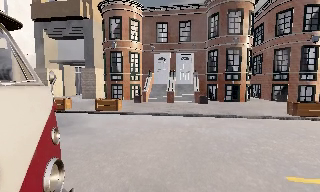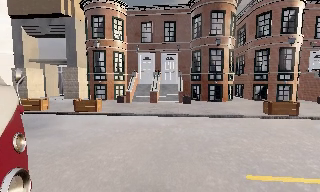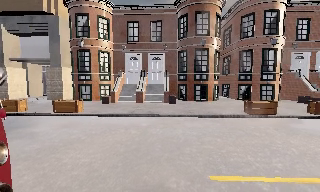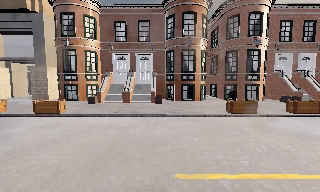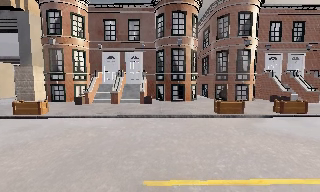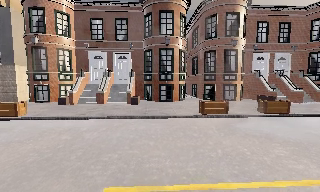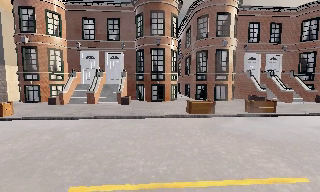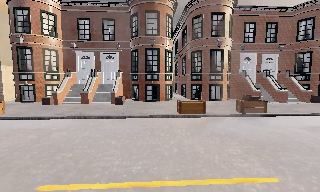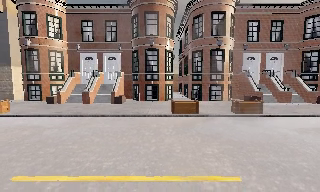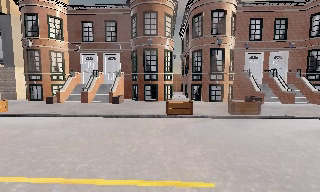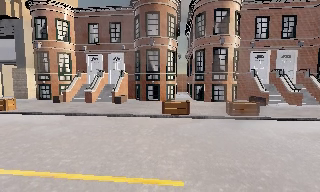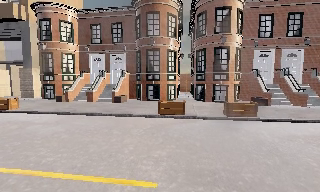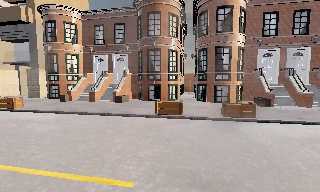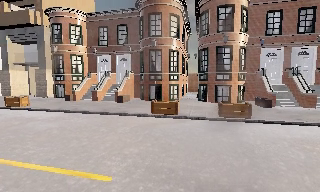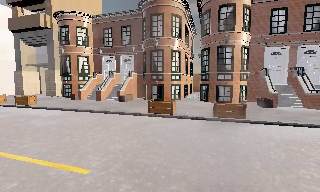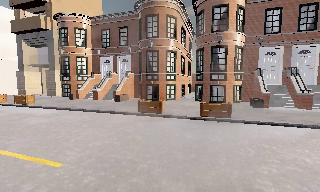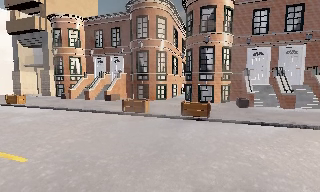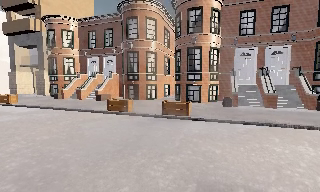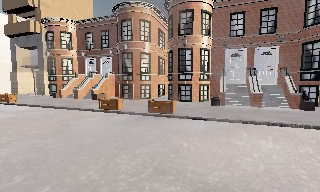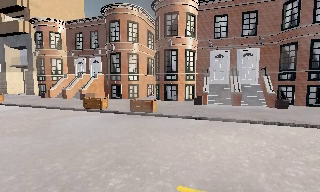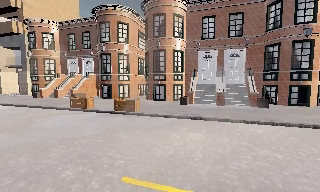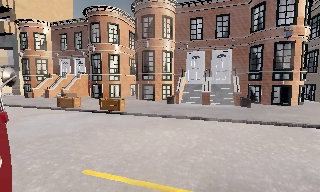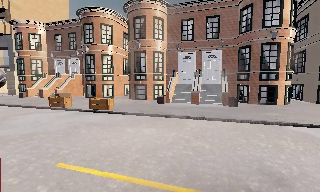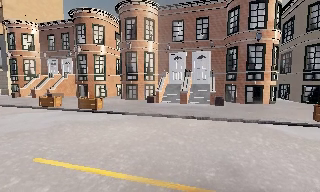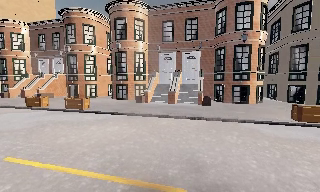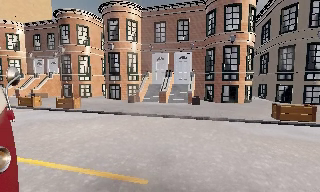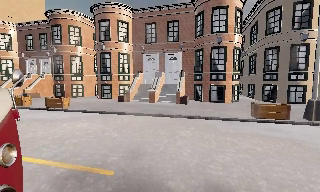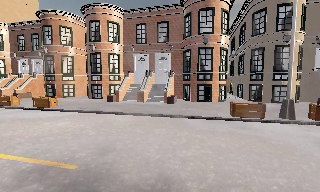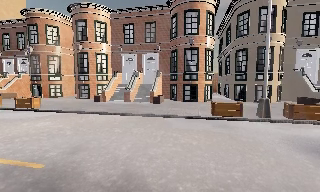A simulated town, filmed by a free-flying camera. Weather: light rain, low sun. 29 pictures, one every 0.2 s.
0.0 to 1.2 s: The camera pans to its right, which is clockwise from overhead, by about 10 degrees. It travels to its right, about 2.5 m, so close, fixed things drift to the left.
1.2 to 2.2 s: The camera pans to its left, which is counterclockwise from overhead, by about 10 degrees. It travels to its right, about 2.5 m.
2.2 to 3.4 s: The camera pans to its left, which is counterclockwise from overhead, by about 10 degrees. It travels to its right, about 3.5 m. It gains speed.
3.4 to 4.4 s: The camera travels to its right and backward, about 3.5 m, so close, fixed things drift to the left.
4.4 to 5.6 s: The camera travels to its right, about 3.5 m, so close, fixed things drift to the left.
The film runs forward here.
